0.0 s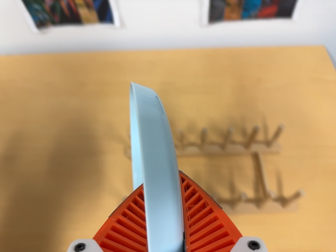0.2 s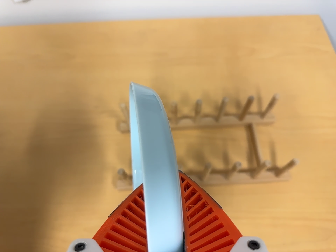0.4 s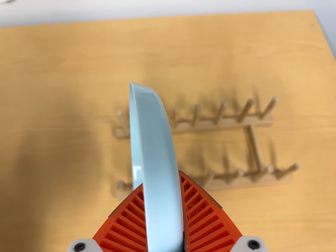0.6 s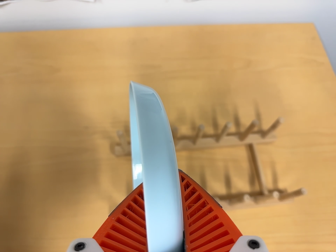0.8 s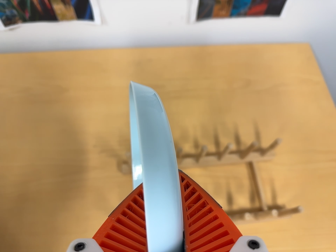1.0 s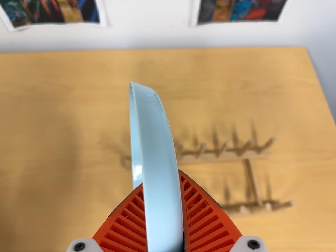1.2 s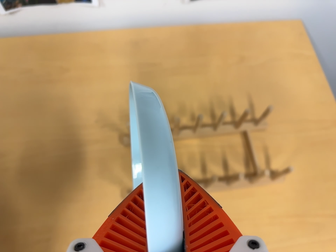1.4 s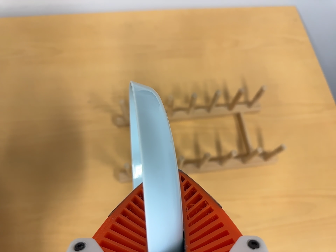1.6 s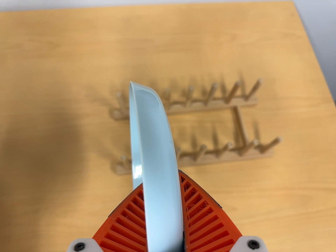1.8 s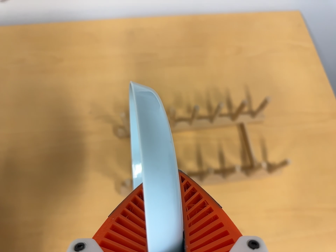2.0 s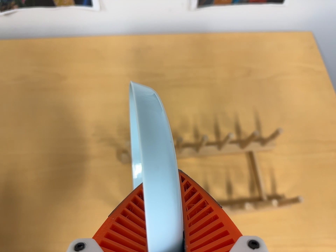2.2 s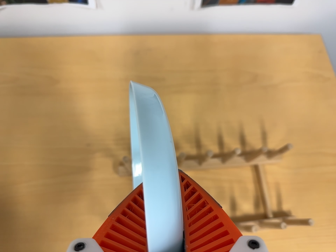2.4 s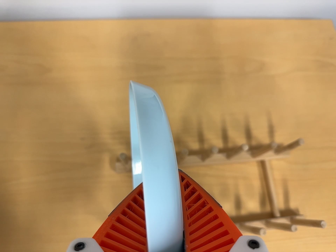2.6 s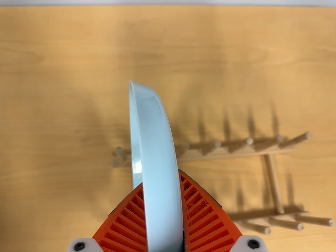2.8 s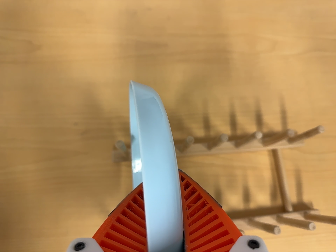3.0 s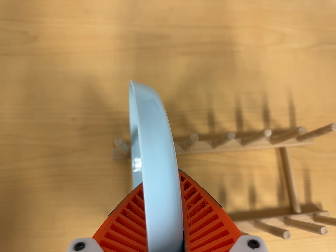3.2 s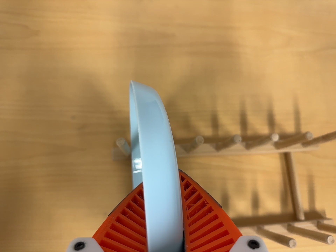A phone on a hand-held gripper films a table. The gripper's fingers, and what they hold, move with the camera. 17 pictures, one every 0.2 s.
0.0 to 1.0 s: The camera travels toward the top of its view and to its left, about 8 cm.
1.0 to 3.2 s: The camera travels forward, about 16 cm, so what stands in front looms larger. Its aim tips toward the bottom of its view by about 10 degrees.
The film runs forward here.
